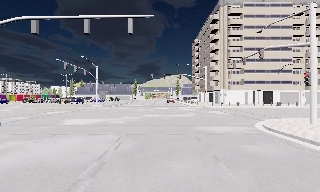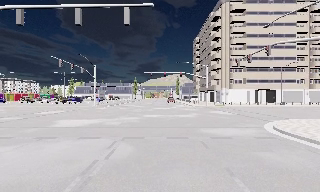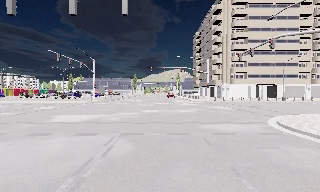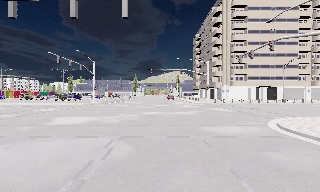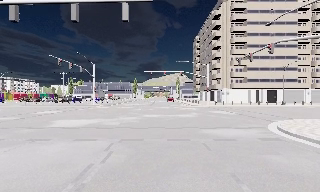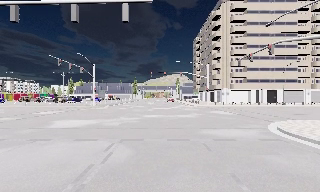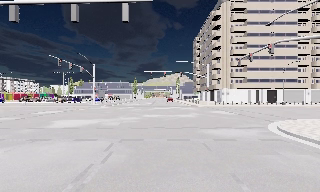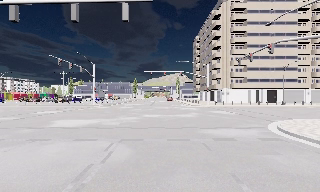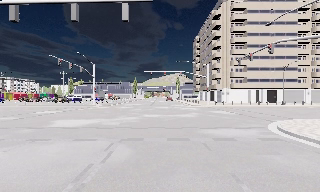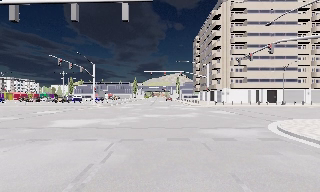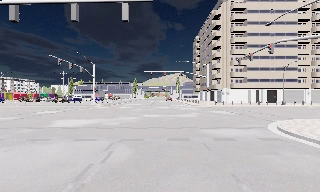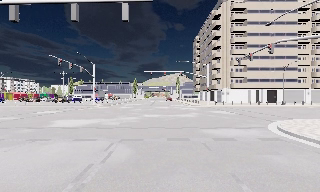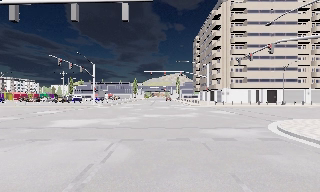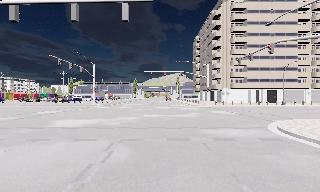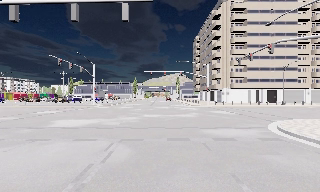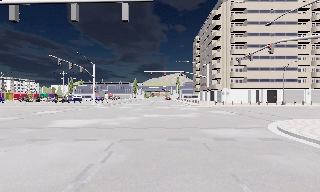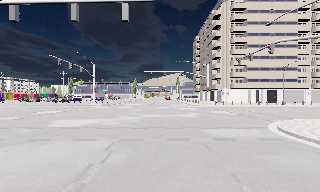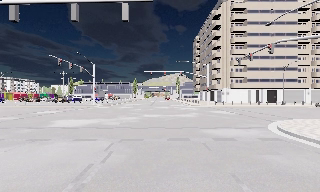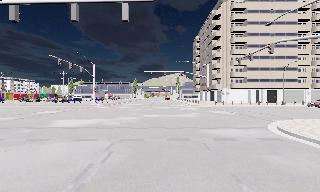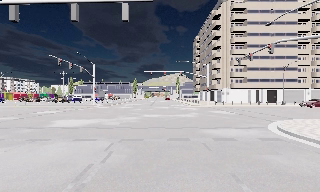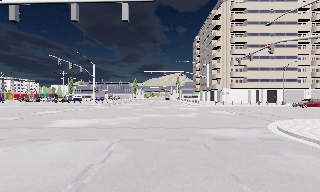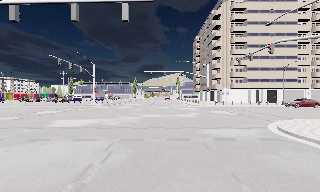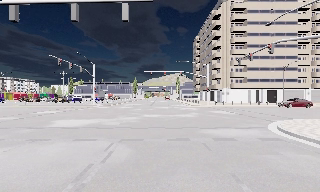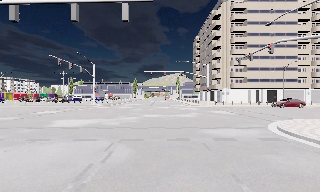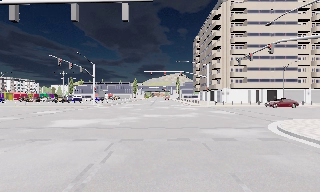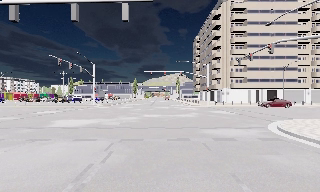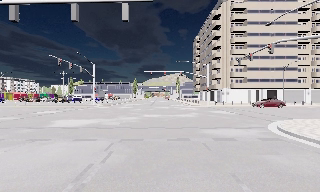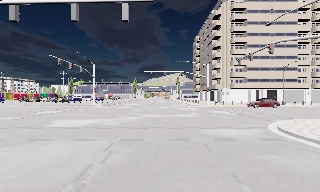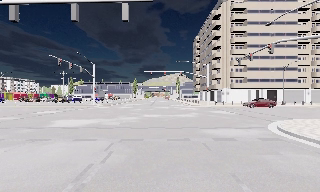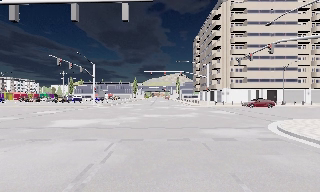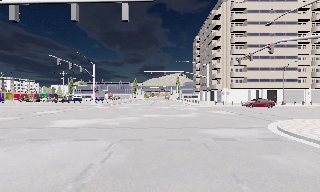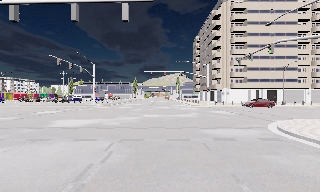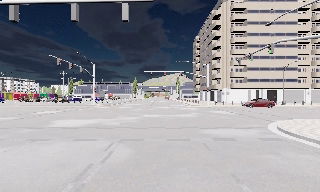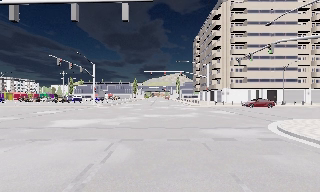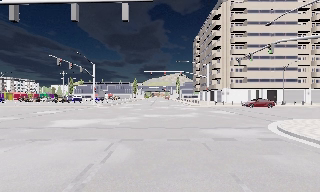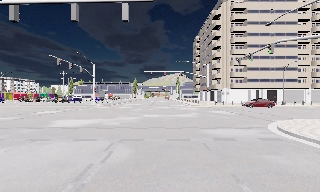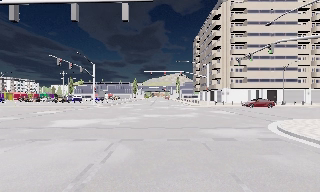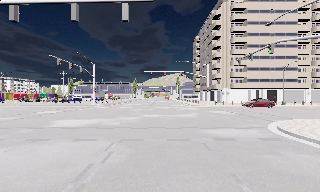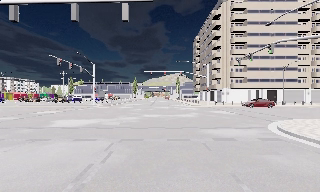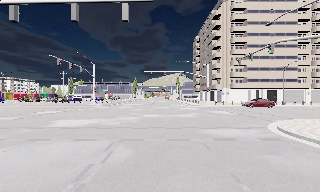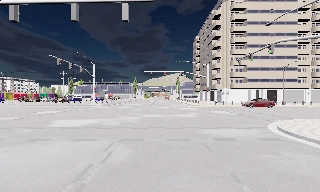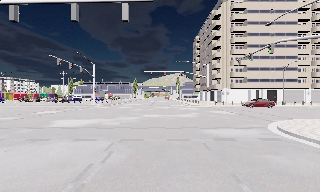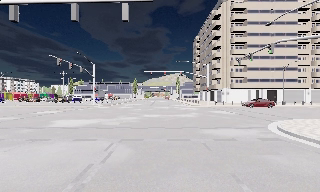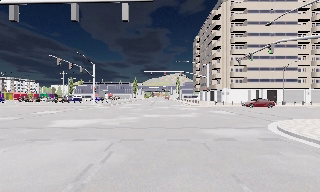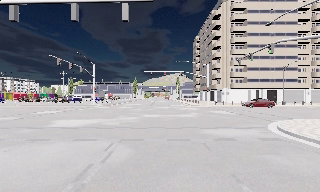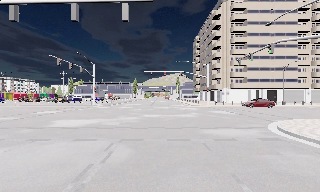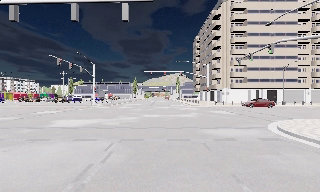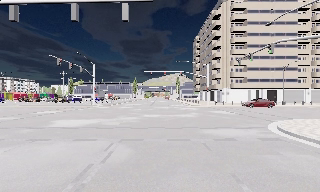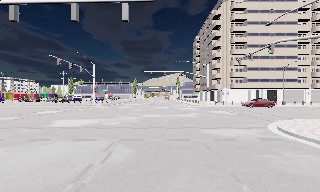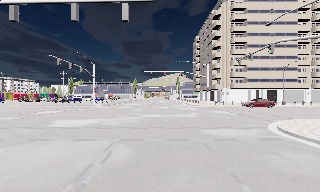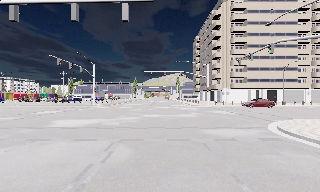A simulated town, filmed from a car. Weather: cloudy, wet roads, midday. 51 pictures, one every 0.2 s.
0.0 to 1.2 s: The camera travels forward, about 1.5 m, so what stands in front looms larger. It loses speed.
1.2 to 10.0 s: The camera keeps its place and its aim.
The film runs forward here.
